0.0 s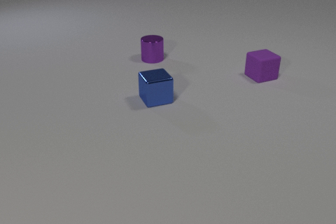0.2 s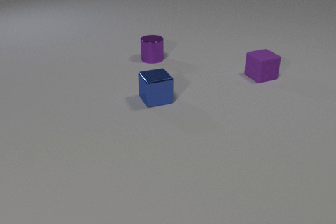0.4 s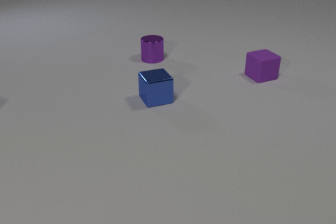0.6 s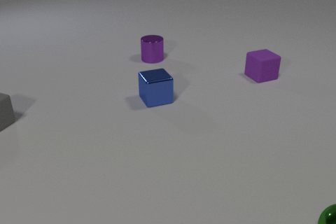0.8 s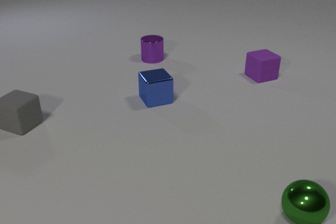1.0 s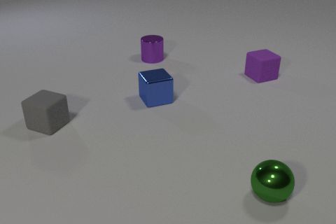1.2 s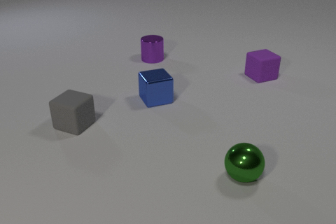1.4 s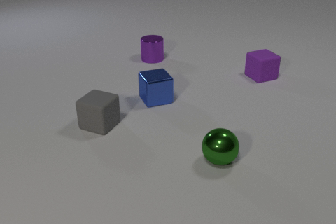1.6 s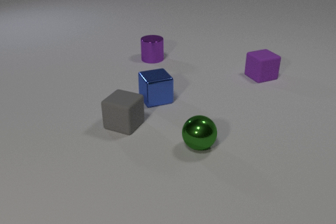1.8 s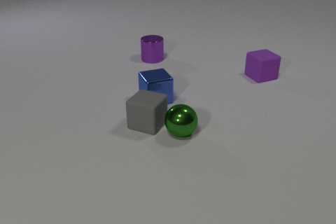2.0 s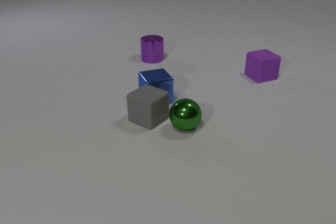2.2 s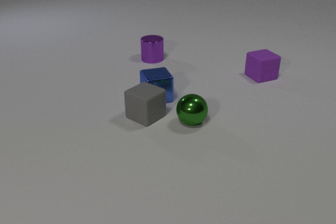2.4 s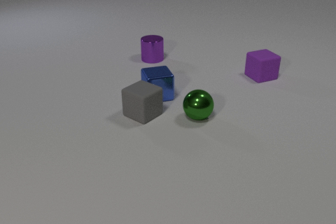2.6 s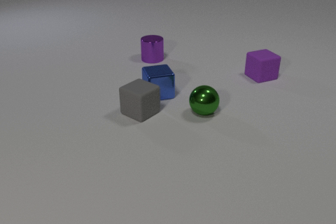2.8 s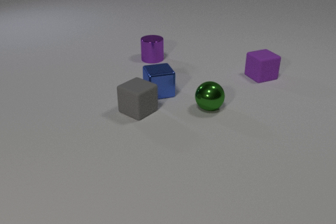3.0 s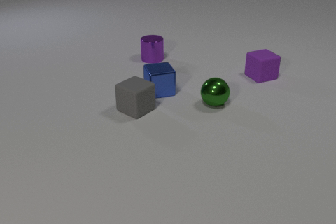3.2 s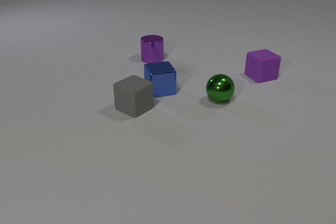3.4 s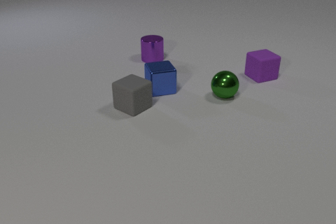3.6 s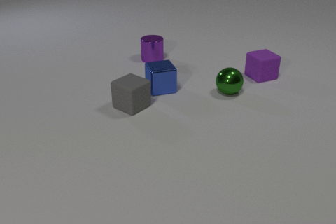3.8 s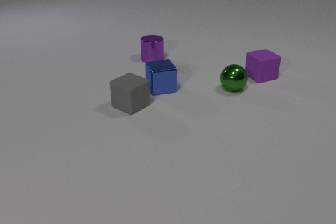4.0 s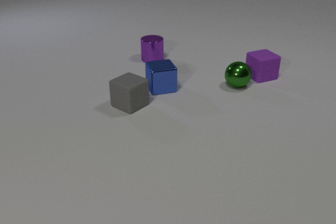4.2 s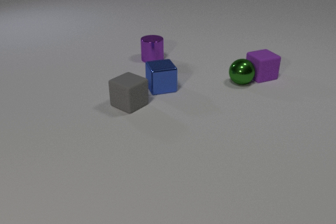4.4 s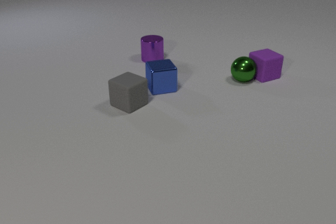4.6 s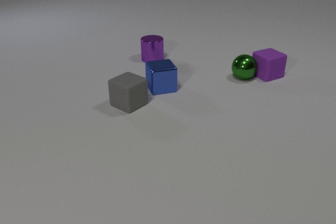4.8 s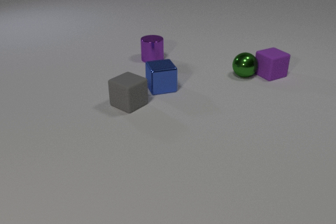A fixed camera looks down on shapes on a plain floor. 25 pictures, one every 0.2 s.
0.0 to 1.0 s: The gray rubber cube comes in at the left edge, slides to the right. The green metal sphere comes in at the right edge, rolls to the left and away from the camera.
1.0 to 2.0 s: The gray rubber cube slides to the right. The green metal sphere rolls away from the camera and to the left. The gray rubber cube and the green metal sphere collide.
2.0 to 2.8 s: The gray rubber cube slides away from the camera and to the left. The green metal sphere rolls away from the camera and to the right. The blue metal cube slides away from the camera. The gray rubber cube and the blue metal cube collide.
2.8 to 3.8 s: The gray rubber cube slides away from the camera and to the left. The green metal sphere rolls away from the camera and to the right. The blue metal cube slides away from the camera.
3.8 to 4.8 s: The green metal sphere rolls away from the camera. The purple rubber cube slides to the right and away from the camera. The green metal sphere and the purple rubber cube collide.
What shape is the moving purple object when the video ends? cube.
How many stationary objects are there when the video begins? 3.
What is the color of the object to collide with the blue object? gray.
